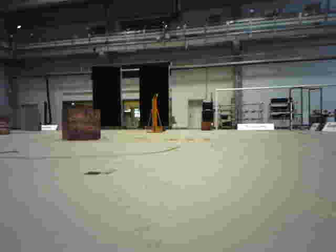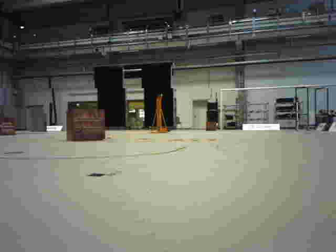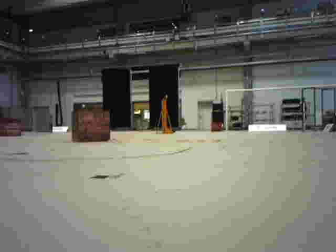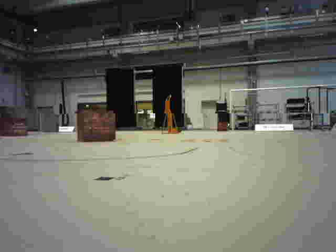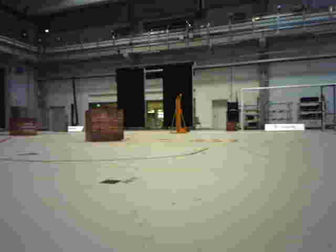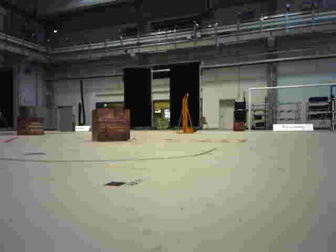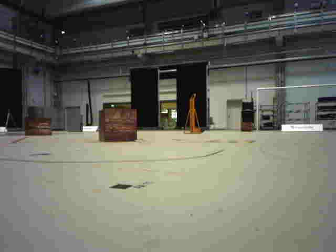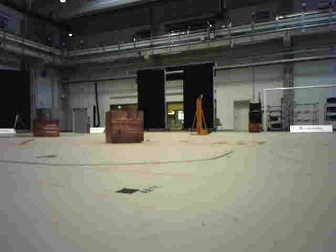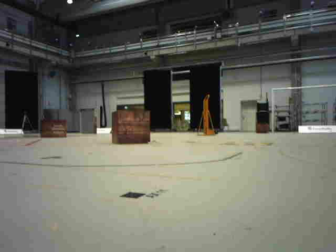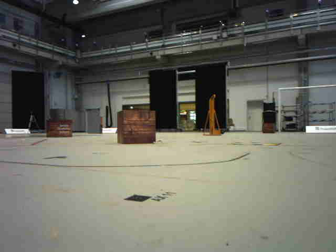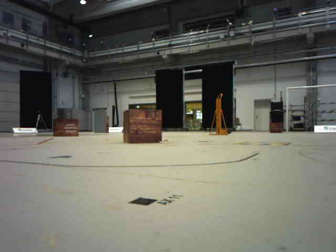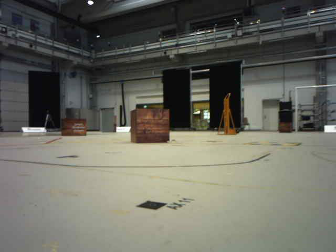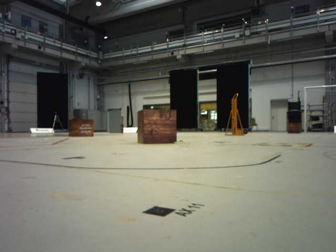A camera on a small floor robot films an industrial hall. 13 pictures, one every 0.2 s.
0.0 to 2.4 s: The camera pans to its left, which is counterclockwise from overhead, by about 15 degrees. It travels forward, about 0.5 m, so what stands in front looms larger.
The film runs forward here.
